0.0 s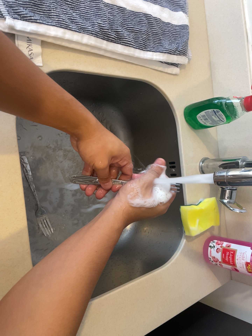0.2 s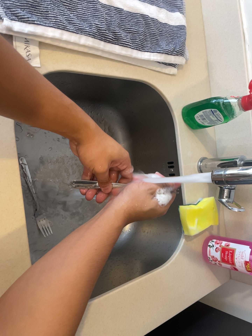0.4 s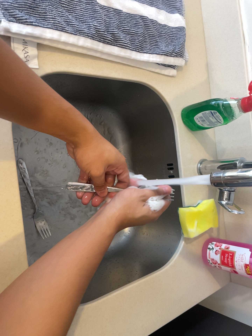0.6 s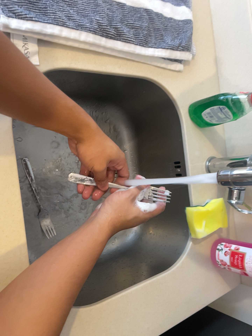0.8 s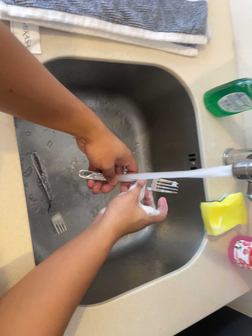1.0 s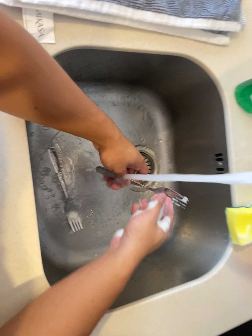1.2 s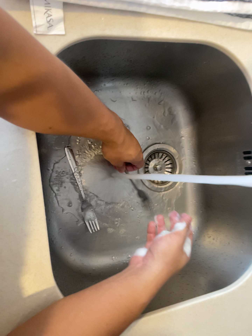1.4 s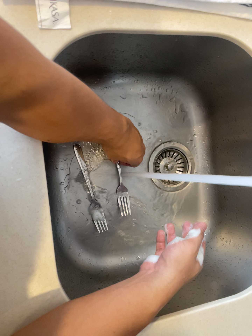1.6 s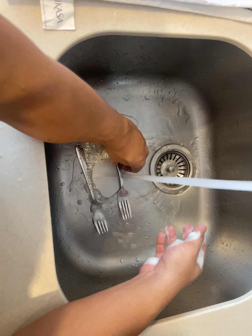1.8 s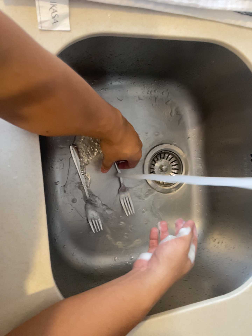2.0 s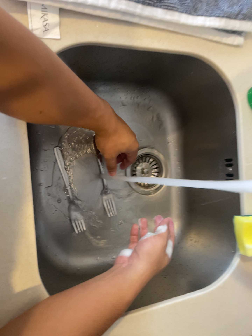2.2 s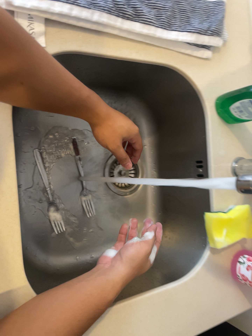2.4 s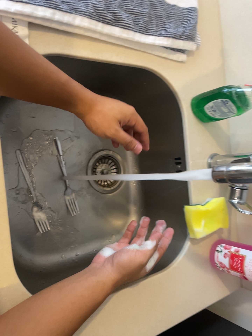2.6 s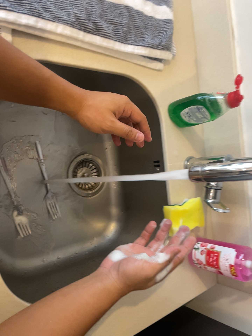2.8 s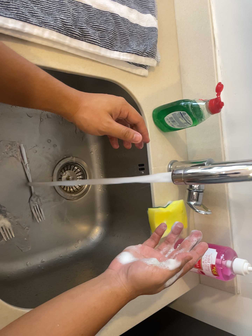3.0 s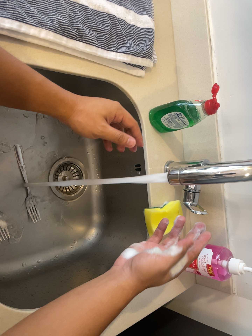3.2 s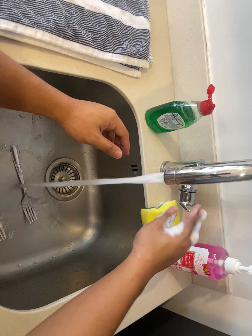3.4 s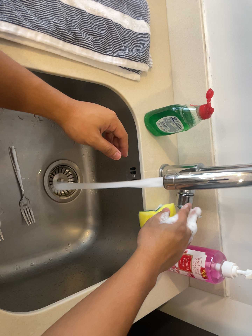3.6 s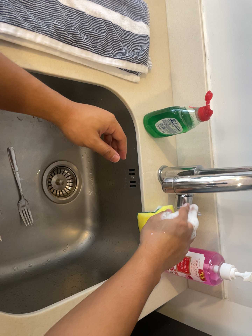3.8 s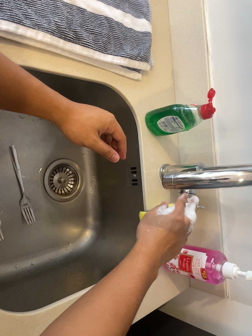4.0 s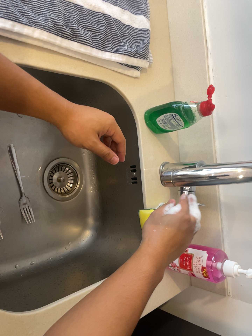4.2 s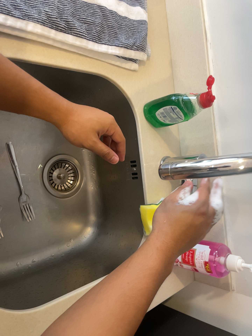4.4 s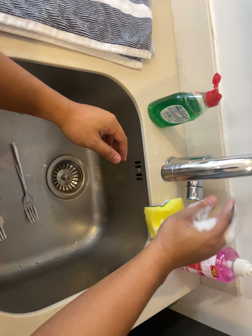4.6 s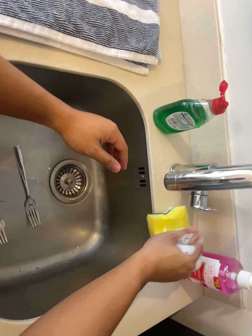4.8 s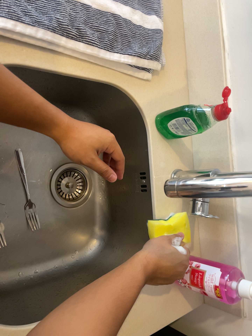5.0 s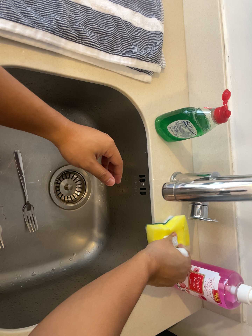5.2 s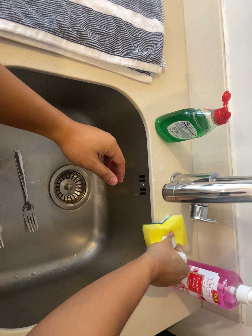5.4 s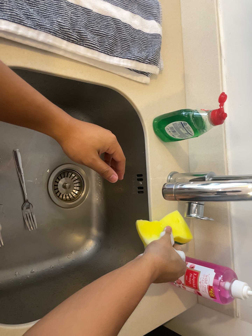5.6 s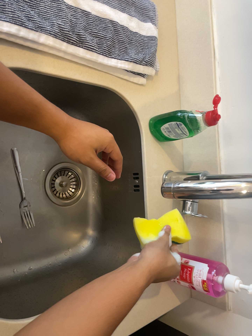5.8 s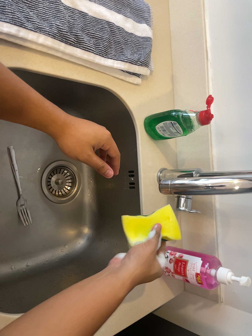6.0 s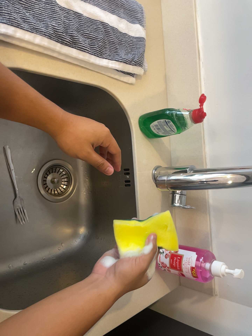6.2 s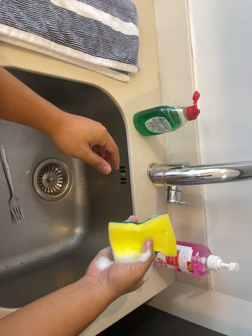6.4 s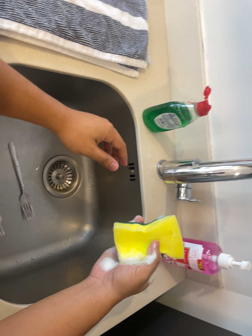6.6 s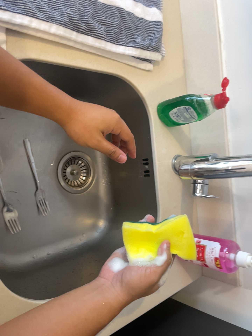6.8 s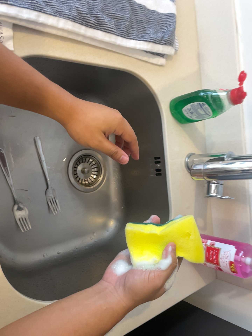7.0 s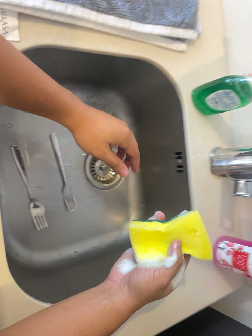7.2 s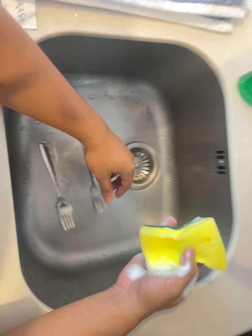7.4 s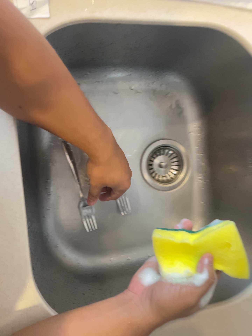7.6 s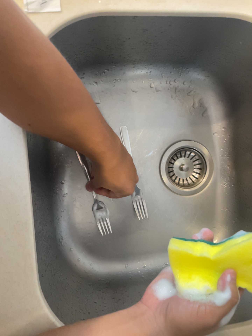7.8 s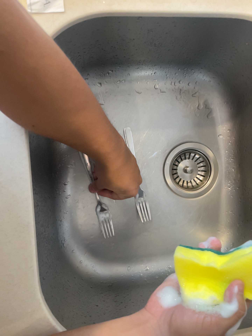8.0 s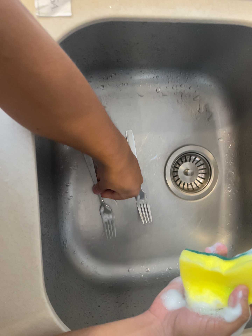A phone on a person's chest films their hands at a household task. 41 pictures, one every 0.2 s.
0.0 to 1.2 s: The camera pans to its left by about 20 degrees. It travels forward and to its right, about 12 cm, so what stands in front looms larger.
1.2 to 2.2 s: The camera shifts only a little, or ends up much as it began.
2.2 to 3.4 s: The camera pans to its right by about 15 degrees. It travels backward, about 6 cm, so what stands in front gets smaller.
3.4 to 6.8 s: The camera shifts only a little, or ends up much as it began.
6.8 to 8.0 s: The camera swings to its left by about 30 degrees, and the scene slides to the right. It travels forward and to its right, about 16 cm, so what stands in front looms larger.
The film runs backward here.
